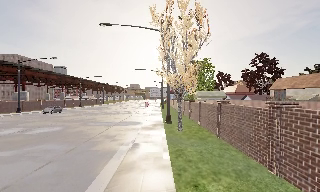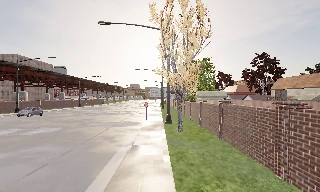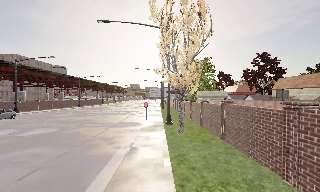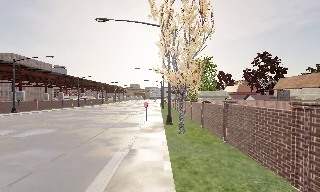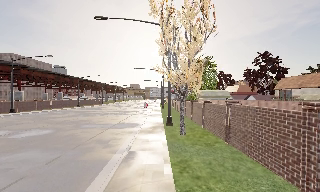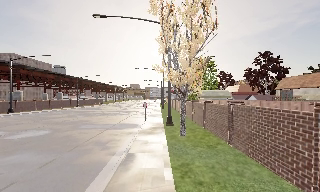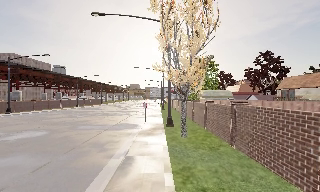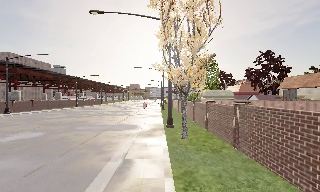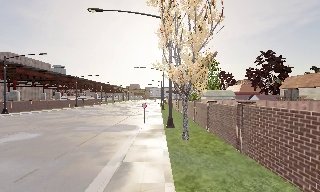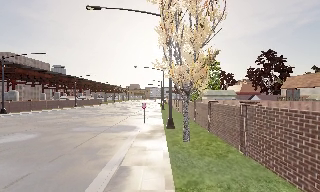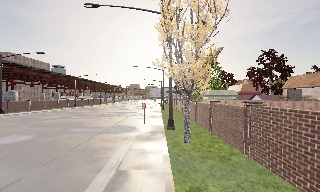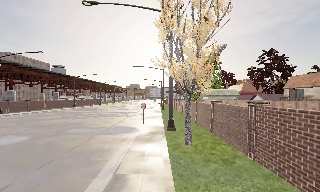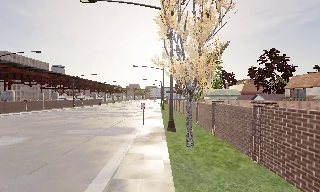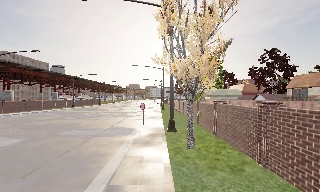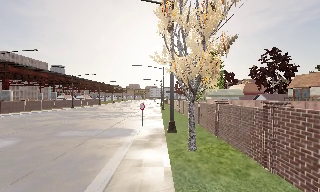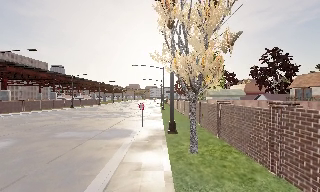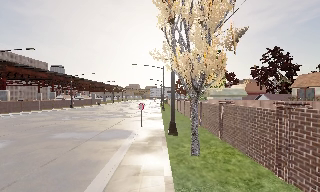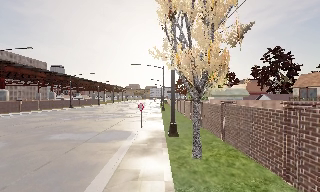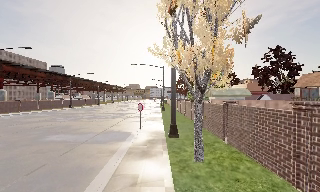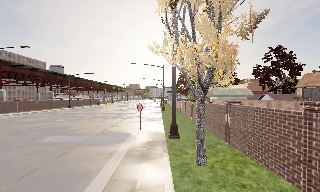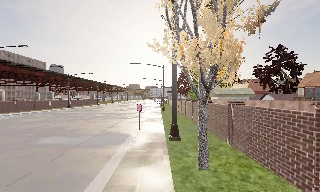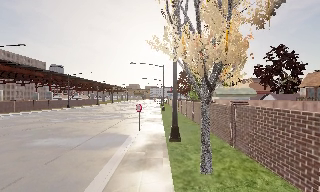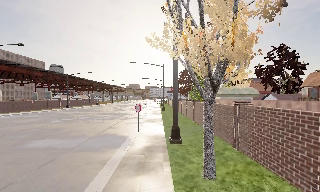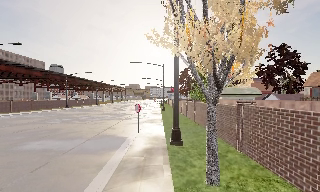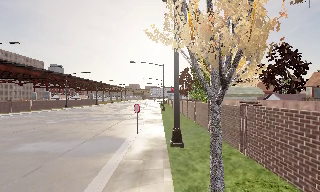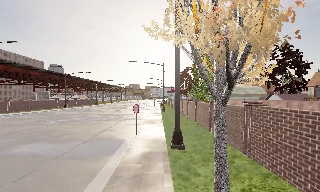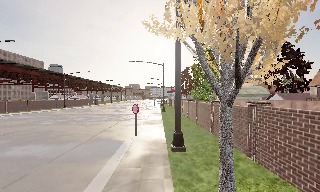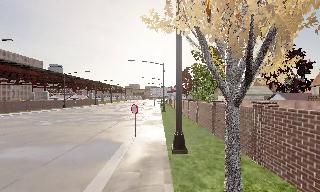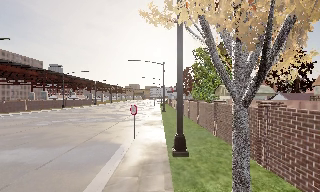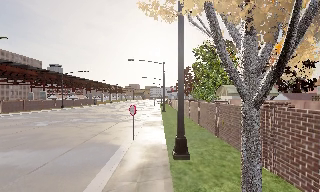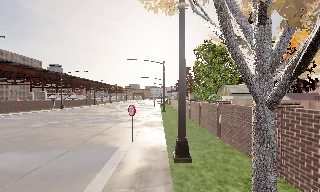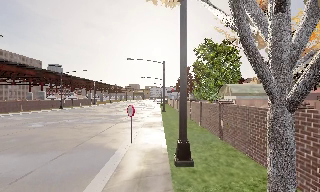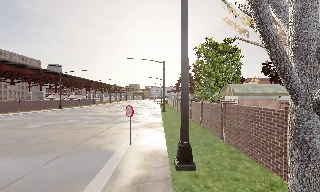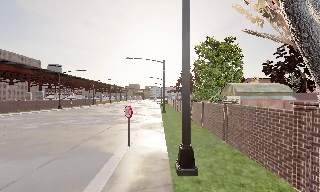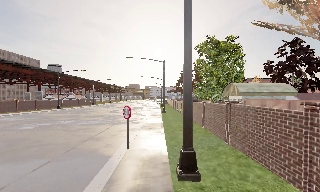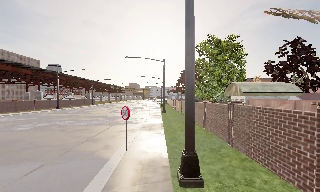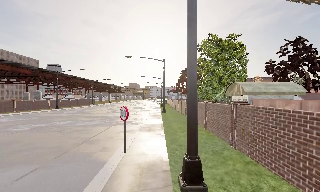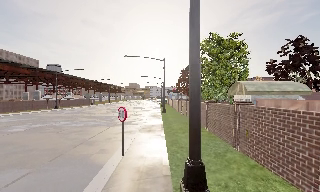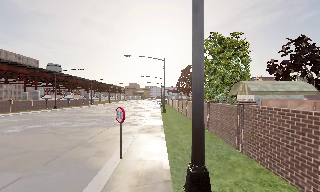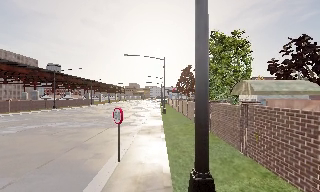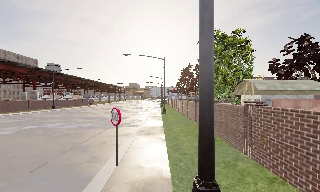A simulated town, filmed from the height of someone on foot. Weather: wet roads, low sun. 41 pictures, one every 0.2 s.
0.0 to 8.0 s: The camera travels forward, about 14 m, so what stands in front looms larger.
The film runs forward here.
